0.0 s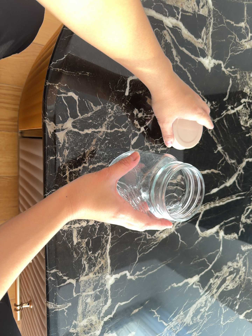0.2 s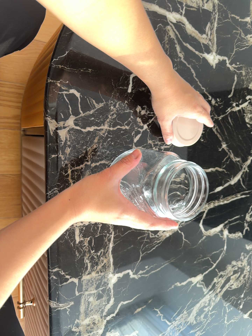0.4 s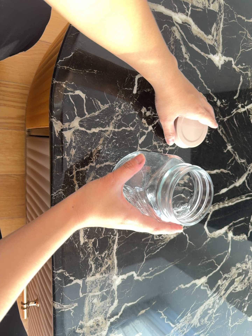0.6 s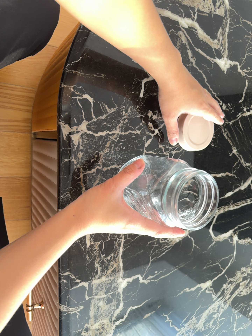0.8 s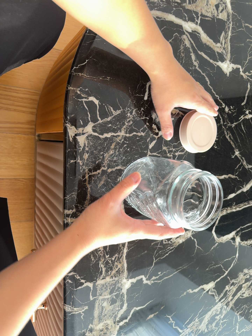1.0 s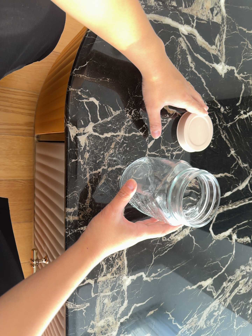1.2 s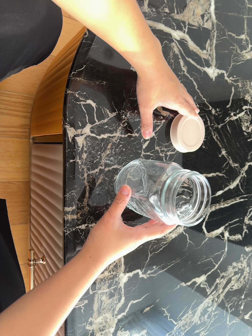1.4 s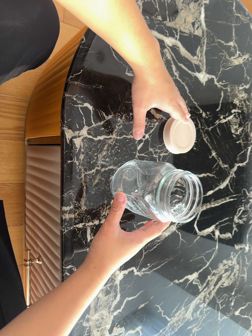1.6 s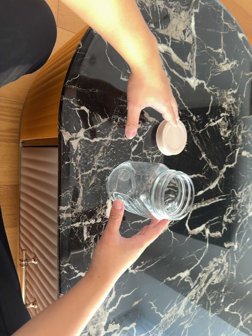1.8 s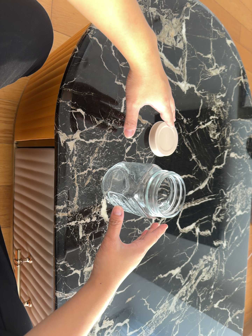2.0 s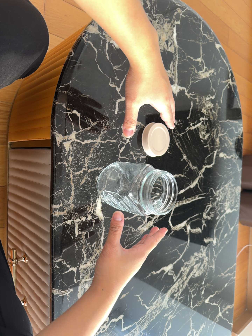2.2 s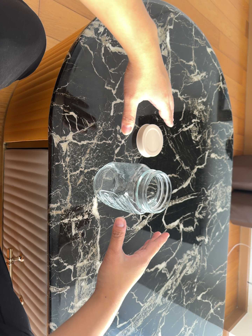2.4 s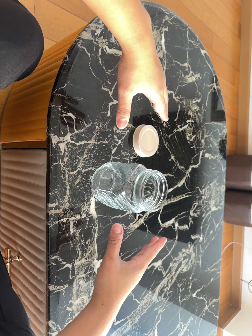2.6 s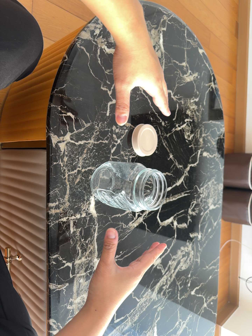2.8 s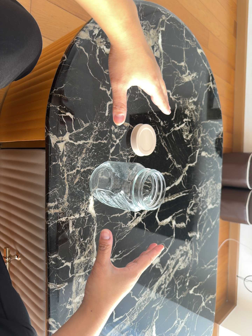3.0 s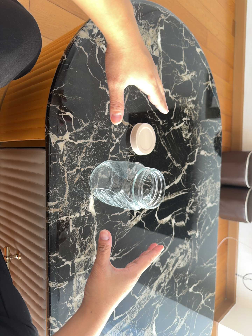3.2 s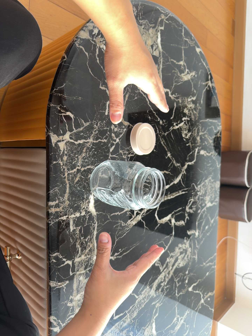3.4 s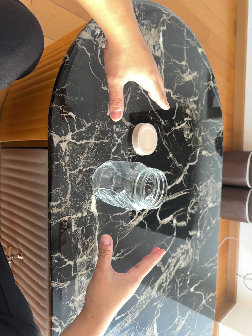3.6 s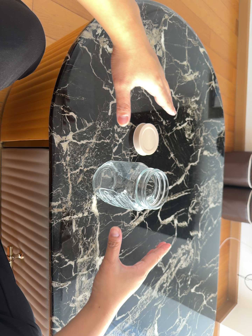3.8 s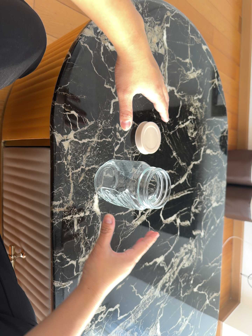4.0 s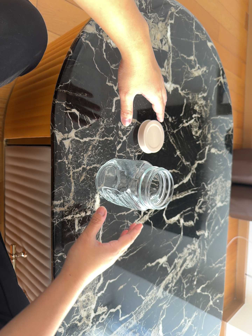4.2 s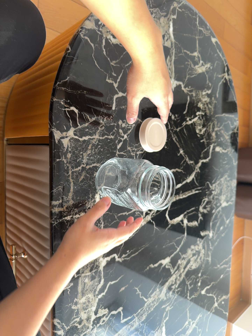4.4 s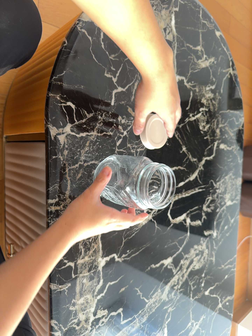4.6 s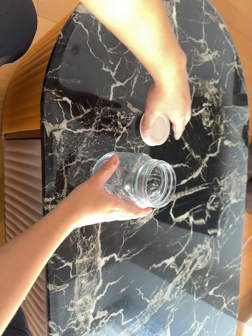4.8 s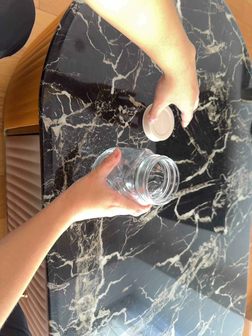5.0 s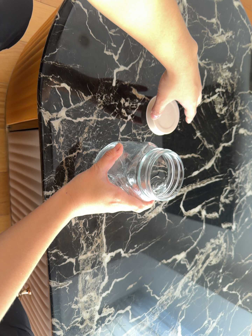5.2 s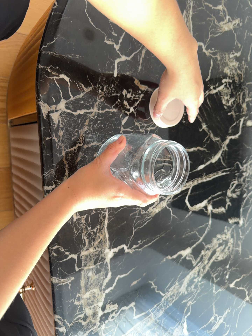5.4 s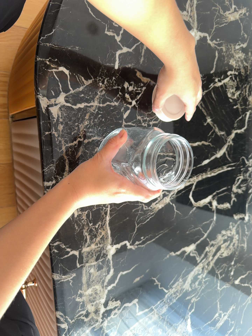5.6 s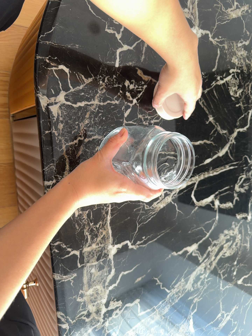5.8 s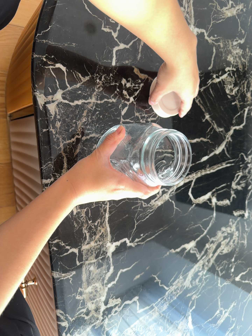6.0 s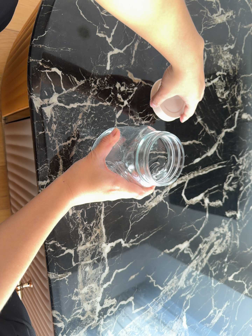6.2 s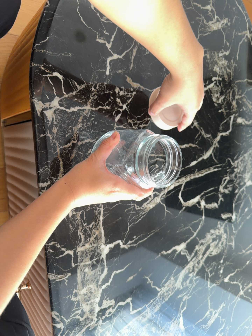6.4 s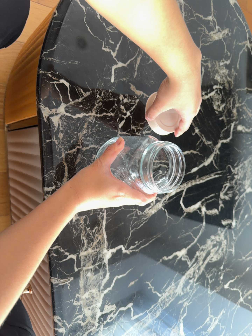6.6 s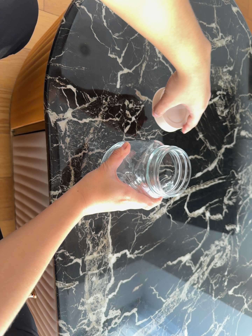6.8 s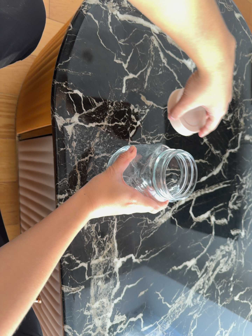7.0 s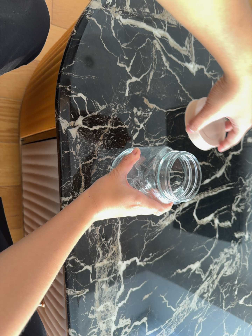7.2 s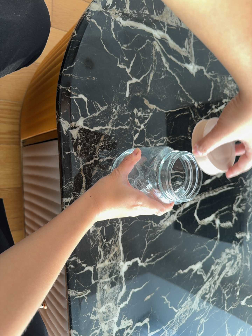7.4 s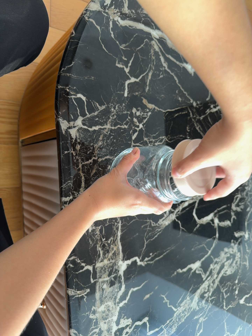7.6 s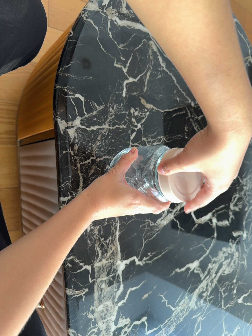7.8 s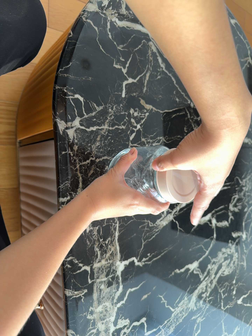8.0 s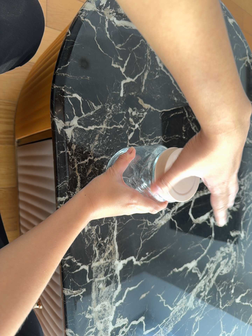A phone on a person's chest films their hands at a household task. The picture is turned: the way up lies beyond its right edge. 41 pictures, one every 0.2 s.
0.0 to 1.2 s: The camera shifts only a little, or ends up much as it began.
1.2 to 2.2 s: The camera pans to its right by about 10 degrees. It travels backward, about 8 cm, so what stands in front gets smaller.
2.2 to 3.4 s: The camera shifts only a little, or ends up much as it began.
3.4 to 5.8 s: The camera pans to its left by about 10 degrees. It travels forward and to its right, about 12 cm, so what stands in front looms larger.
5.8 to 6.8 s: The camera shifts only a little, or ends up much as it began.
6.8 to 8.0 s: The camera keeps its place and its aim.
The film runs backward here.
